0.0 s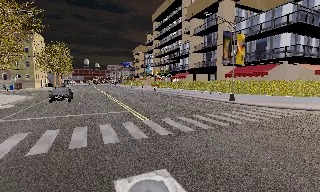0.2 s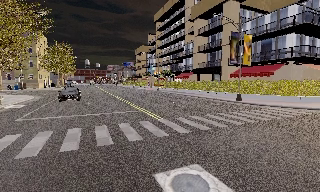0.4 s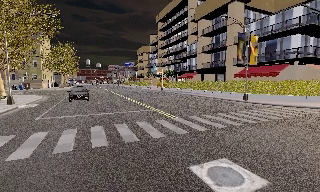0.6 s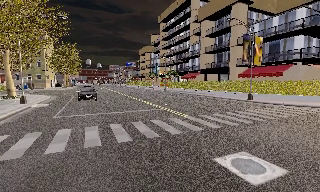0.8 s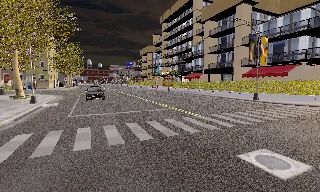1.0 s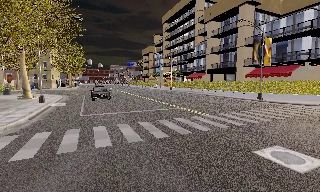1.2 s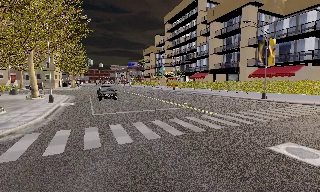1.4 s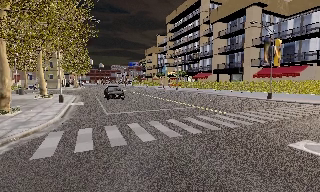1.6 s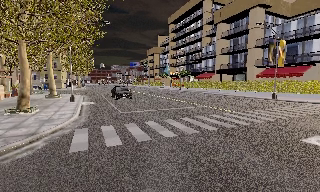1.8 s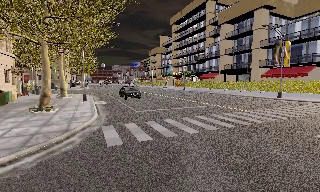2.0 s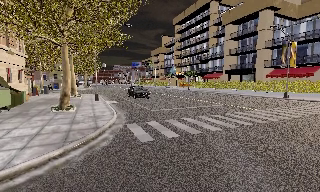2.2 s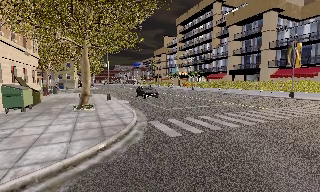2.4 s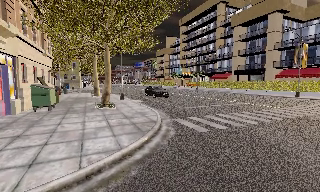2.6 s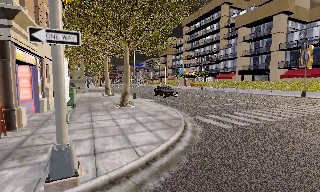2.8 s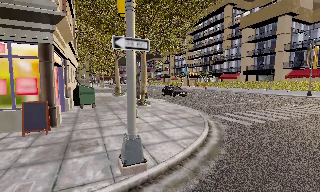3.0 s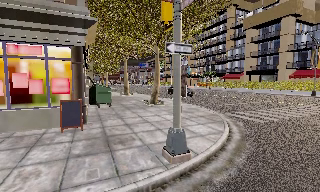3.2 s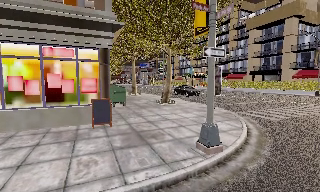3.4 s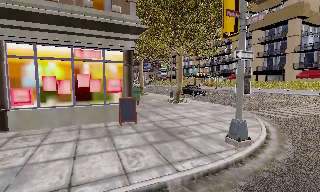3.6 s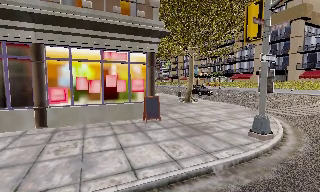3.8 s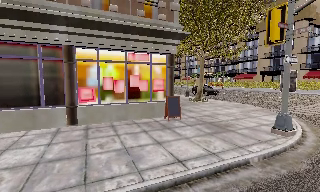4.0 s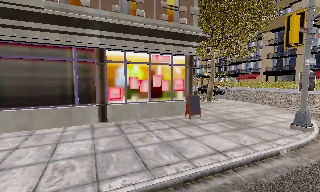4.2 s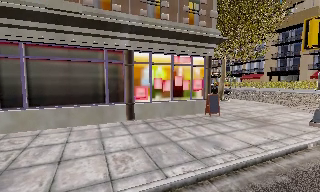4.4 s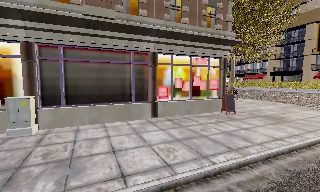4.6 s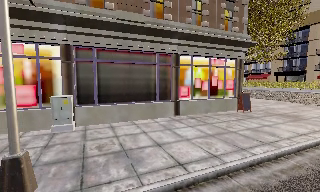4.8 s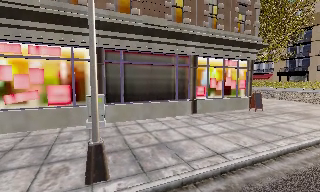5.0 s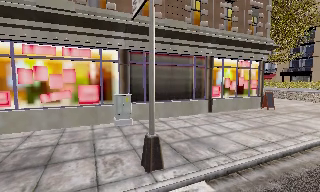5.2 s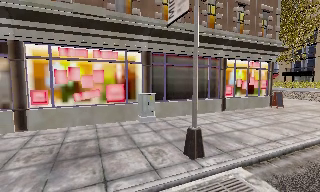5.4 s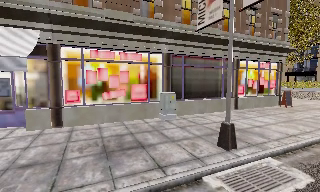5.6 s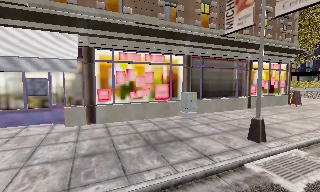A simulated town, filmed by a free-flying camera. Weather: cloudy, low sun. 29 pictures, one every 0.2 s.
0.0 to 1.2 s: The camera travels to its left, about 4.5 m, so close, fixed things drift to the right.
1.2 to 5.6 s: The camera travels to its left and backward, about 25 m, so close, fixed things drift to the right.
The film runs forward here.
